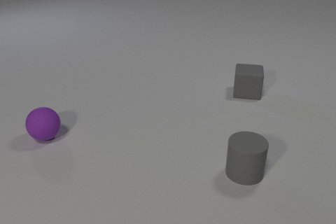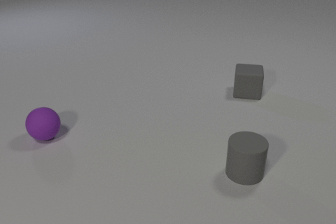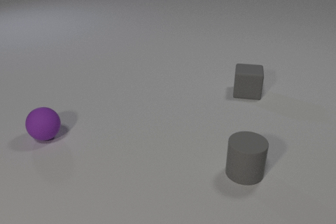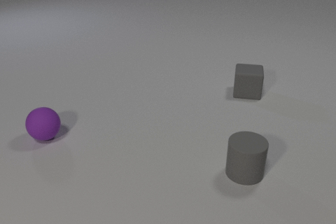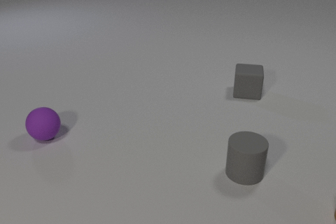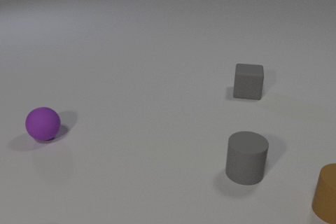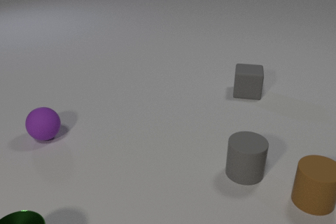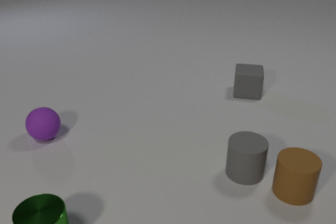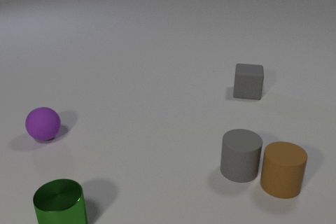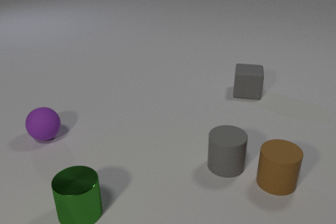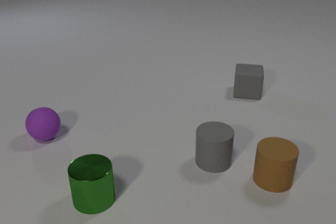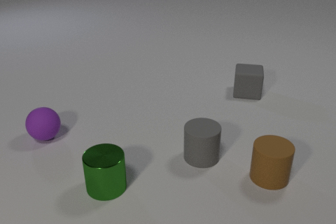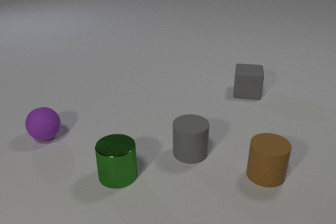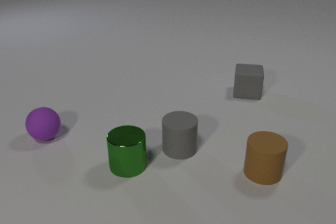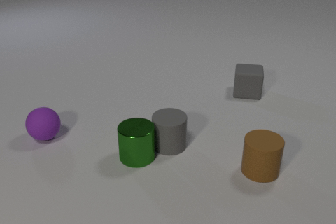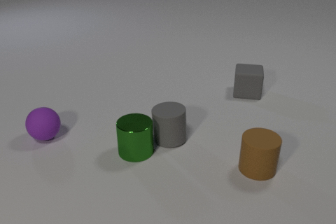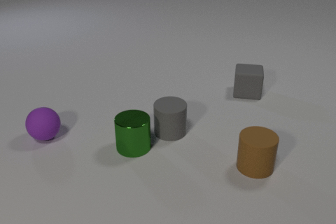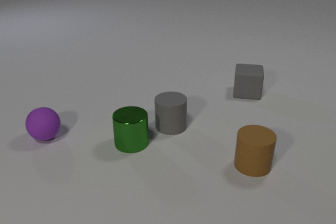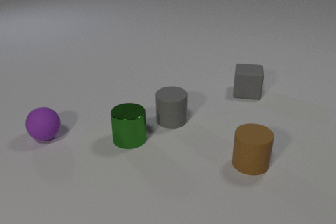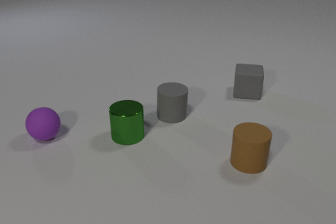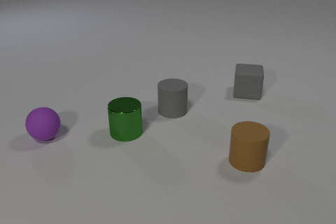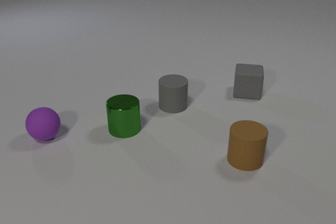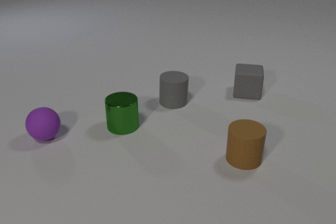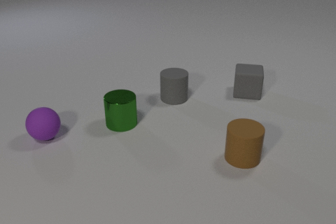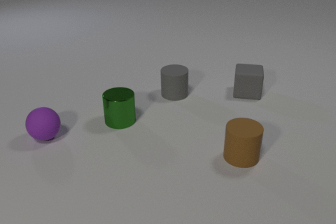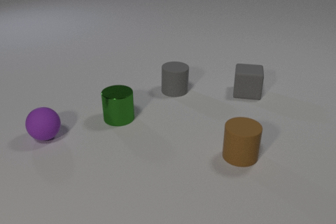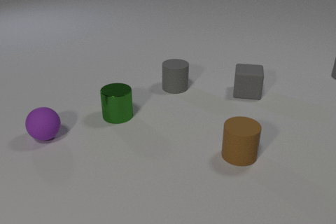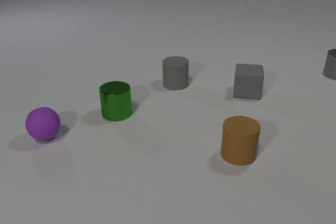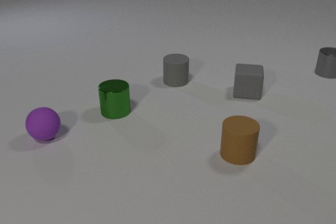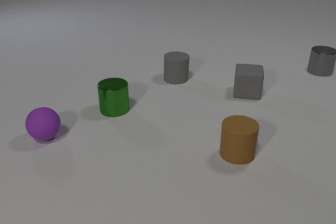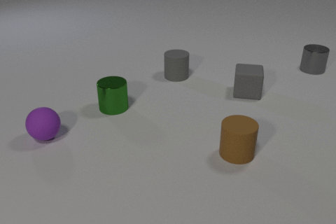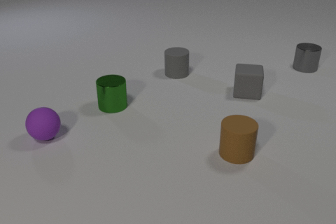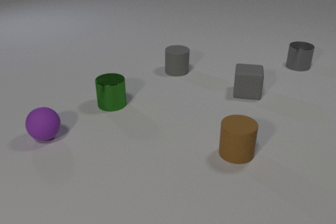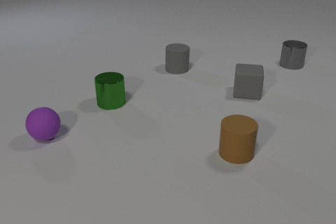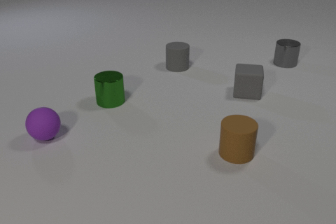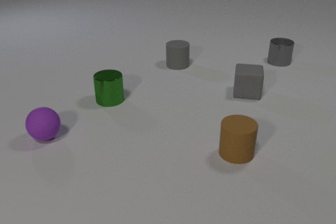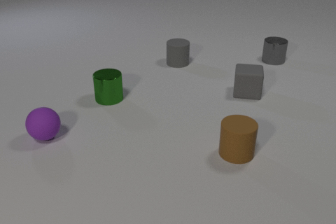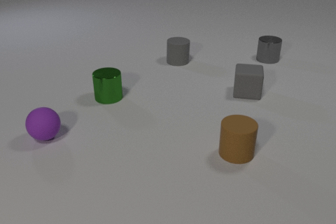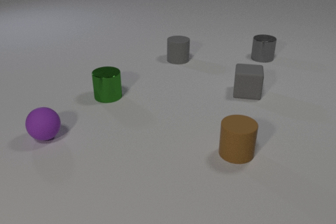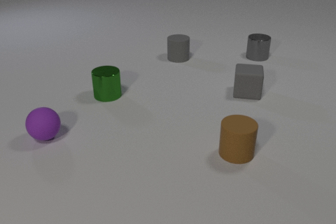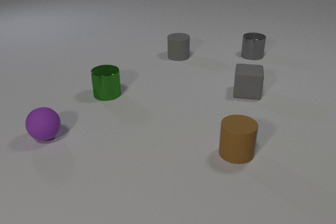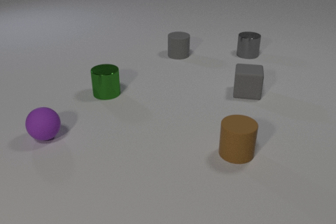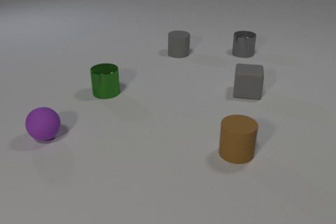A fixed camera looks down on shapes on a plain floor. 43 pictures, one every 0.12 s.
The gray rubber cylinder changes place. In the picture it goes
away from the camera.
The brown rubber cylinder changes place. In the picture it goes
to the left.
0.00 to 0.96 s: The brown rubber cylinder comes in at the right edge, slides to the left. The green metal cylinder comes in at the bottom edge, slides to the right and away from the camera. The brown rubber cylinder and the gray rubber cylinder collide.
0.96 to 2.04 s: The brown rubber cylinder slides to the left and away from the camera. The gray rubber cylinder slides away from the camera and to the left. The green metal cylinder slides away from the camera and to the right. The gray rubber cylinder and the green metal cylinder collide.
2.04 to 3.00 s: The brown rubber cylinder slides to the left and away from the camera. The gray rubber cylinder slides away from the camera. The green metal cylinder slides away from the camera.
3.00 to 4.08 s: The gray rubber cylinder slides away from the camera. The green metal cylinder slides away from the camera. The gray metal cylinder comes in at the right edge, slides to the left.
4.08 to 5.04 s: The gray rubber cylinder slides away from the camera. The green metal cylinder slides away from the camera. The gray metal cylinder slides to the left.
How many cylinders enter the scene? 3.
Are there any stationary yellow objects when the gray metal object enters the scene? no.
What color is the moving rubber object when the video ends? gray.
